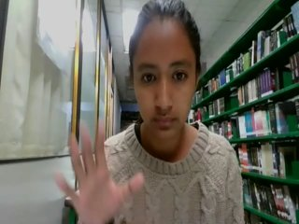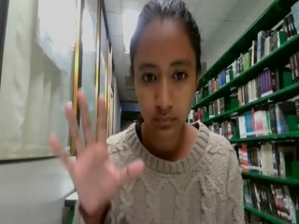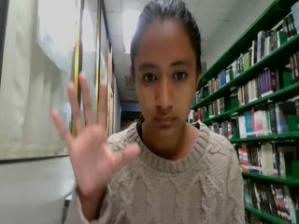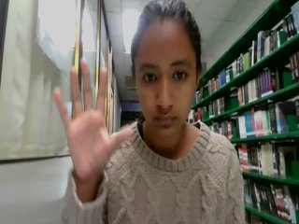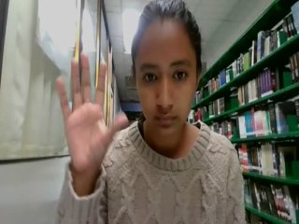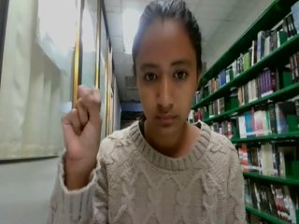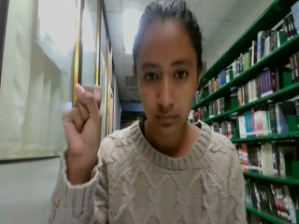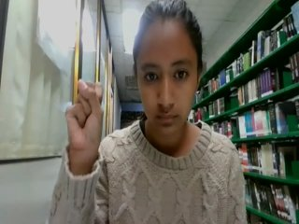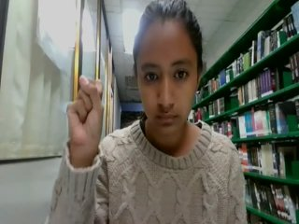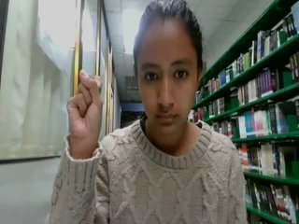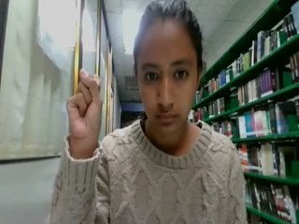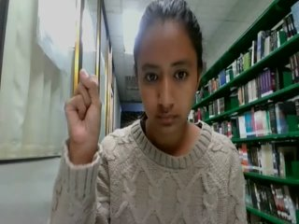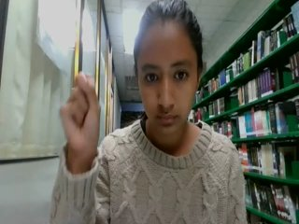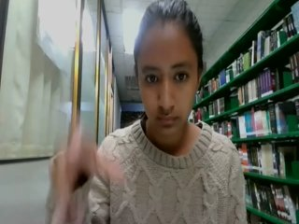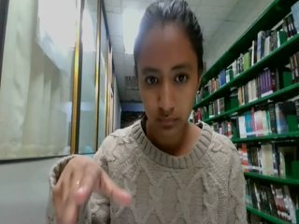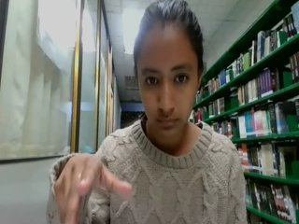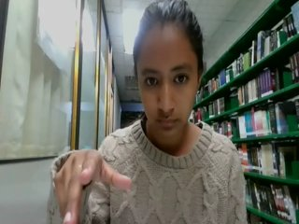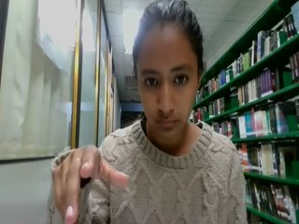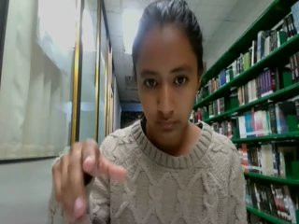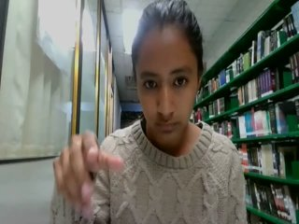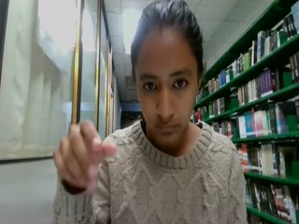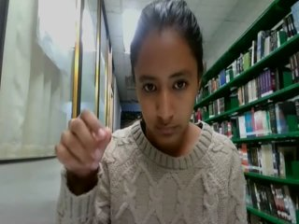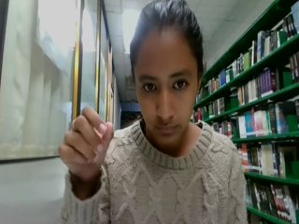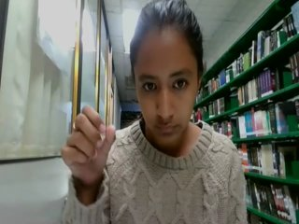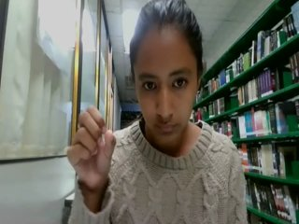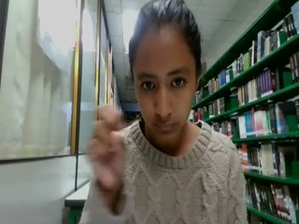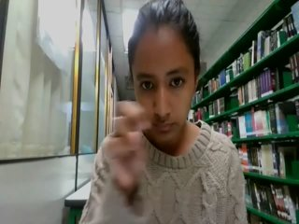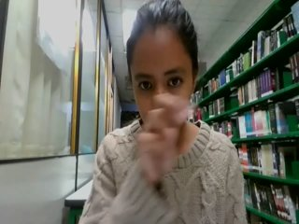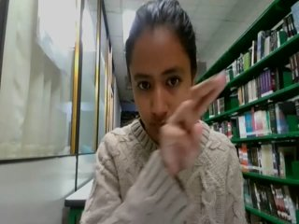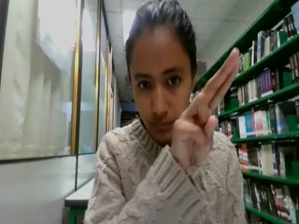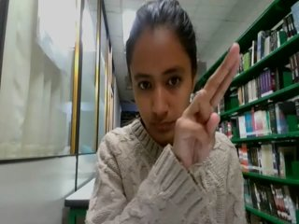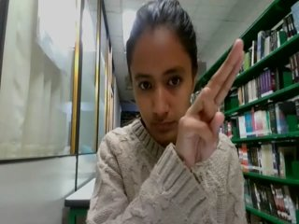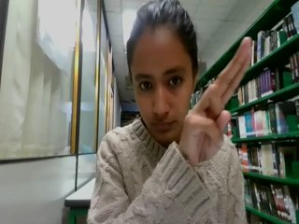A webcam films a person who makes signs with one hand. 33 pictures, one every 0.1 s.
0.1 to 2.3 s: On the screen the hand sweeps downward. The name of the sign: Throw down.
2.4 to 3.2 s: Pointing with two fingers.
